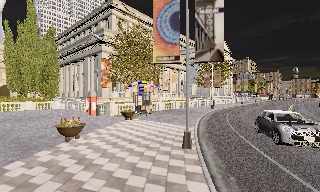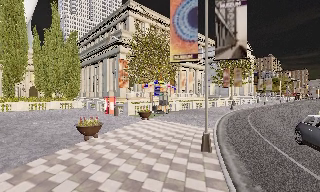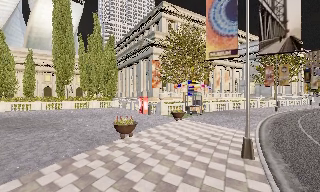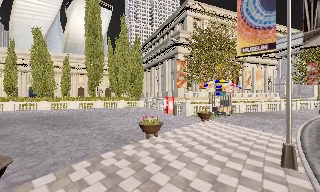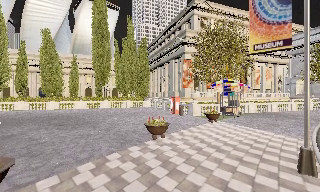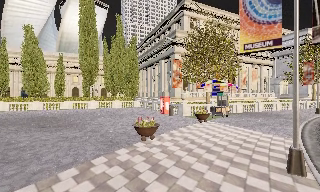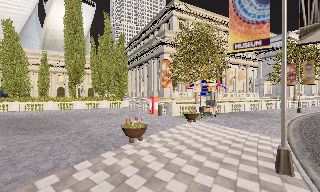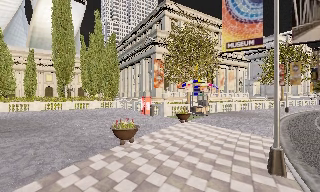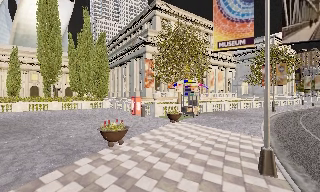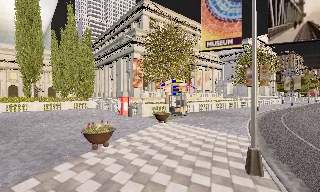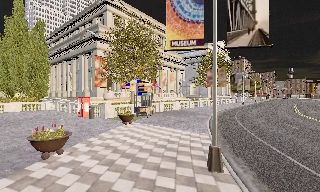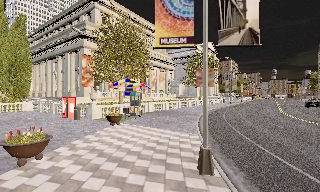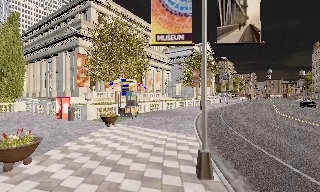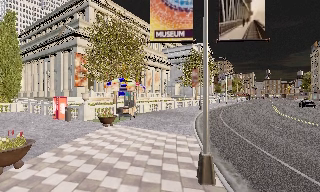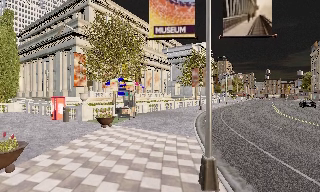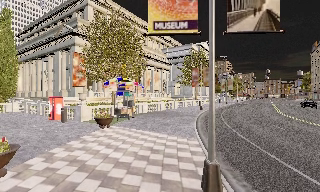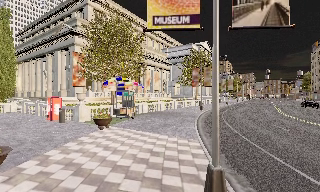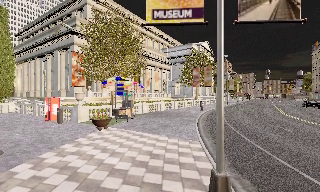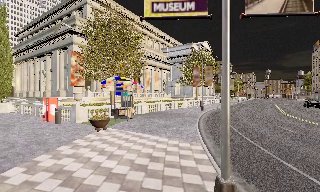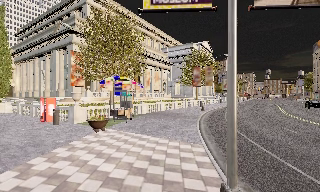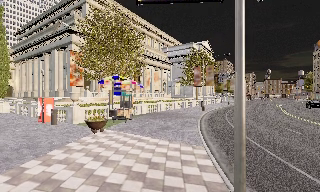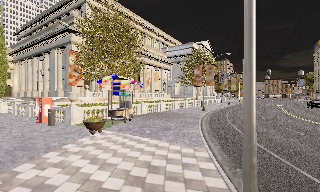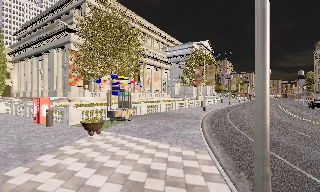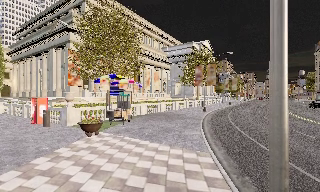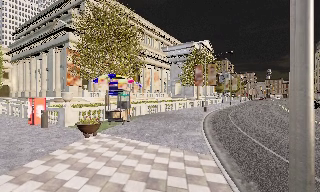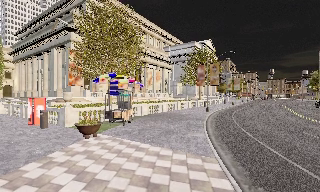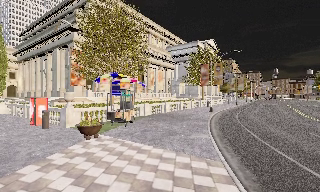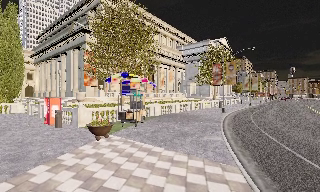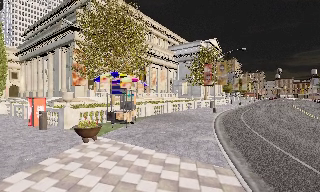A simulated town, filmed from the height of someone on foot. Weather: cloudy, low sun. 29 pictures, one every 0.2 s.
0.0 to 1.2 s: The scene slides to the right, as the camera pans about 20 degrees to its left. It travels forward, about 1.5 m, so what stands in front looms larger.
1.2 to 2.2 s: The camera pans to its right, which is clockwise from overhead, by about 25 degrees. It travels forward, about 1 m, so what stands in front looms larger.
2.2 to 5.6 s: The camera travels forward, about 4.5 m, so what stands in front looms larger.
The film runs forward here.
